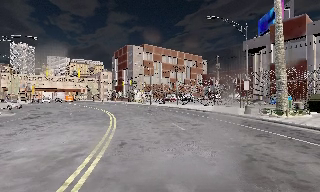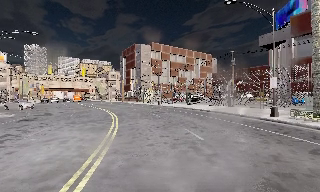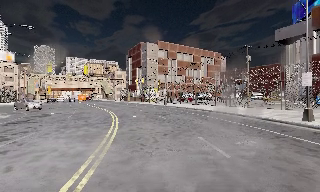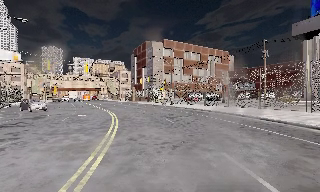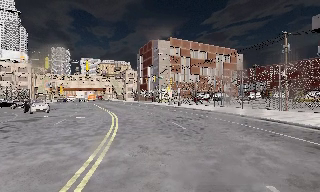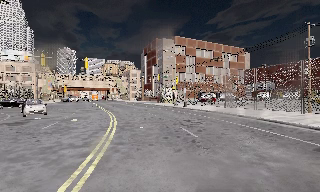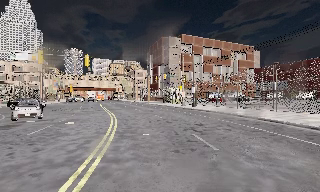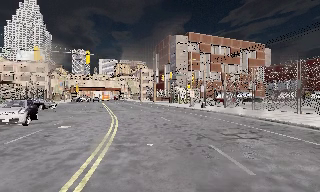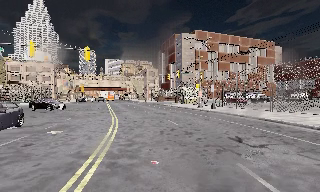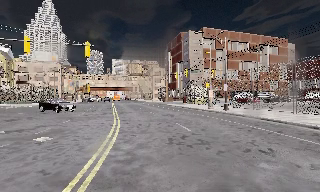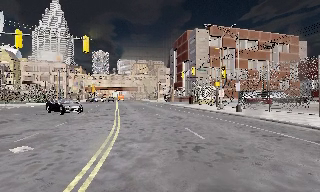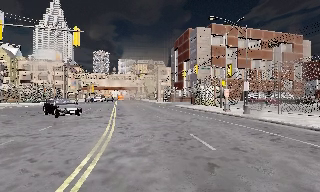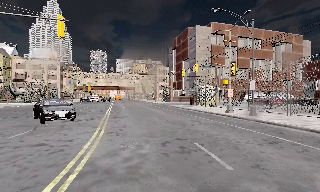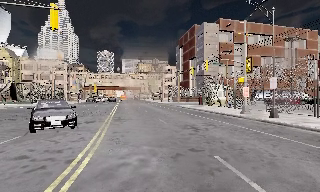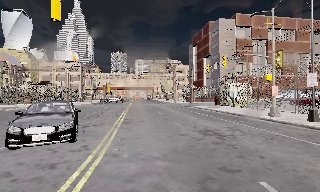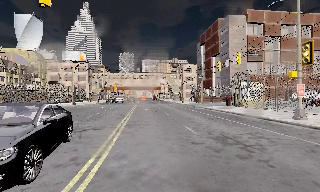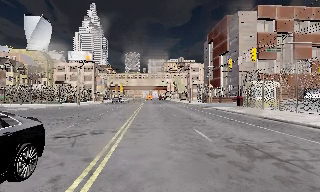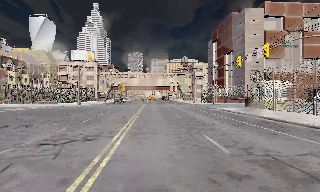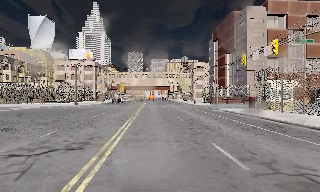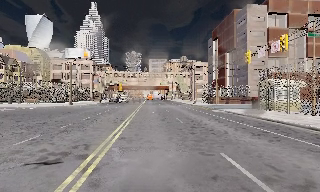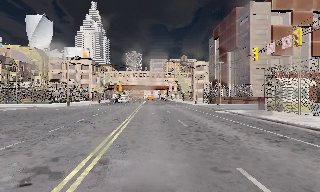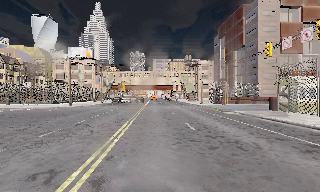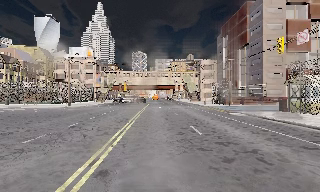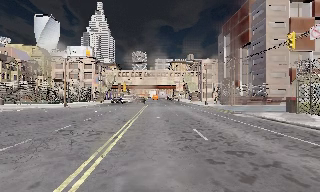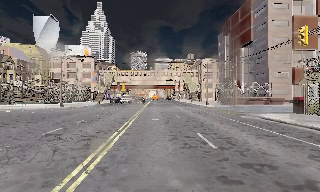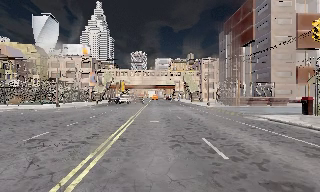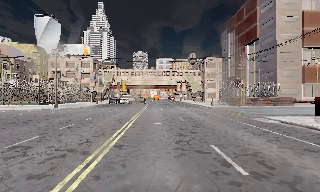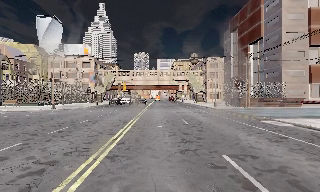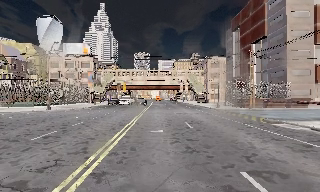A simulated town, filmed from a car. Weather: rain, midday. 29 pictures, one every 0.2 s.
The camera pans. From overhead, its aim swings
counterclockwise.
The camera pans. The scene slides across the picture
to the right.
0.0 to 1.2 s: The scene slides to the right, as the camera pans about 15 degrees to its left. It travels forward, about 10 m, so what stands in front looms larger.
1.2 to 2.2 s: The camera travels forward, about 7 m, so what stands in front looms larger.
2.2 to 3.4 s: The camera swings to its left by about 10 degrees, and the scene slides to the right. It travels forward, about 7 m, so what stands in front looms larger.
3.4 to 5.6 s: The camera travels forward, about 10 m, so what stands in front looms larger.
The film runs forward here.
